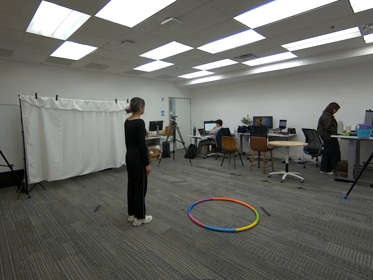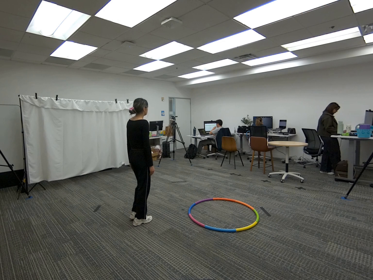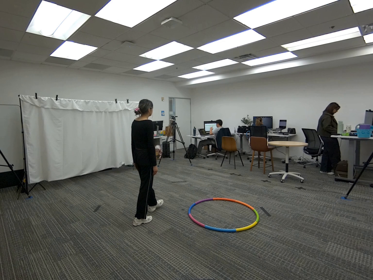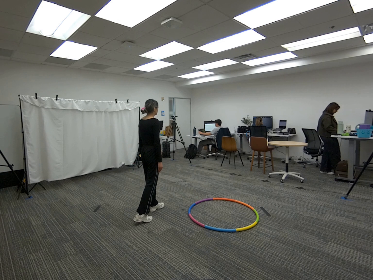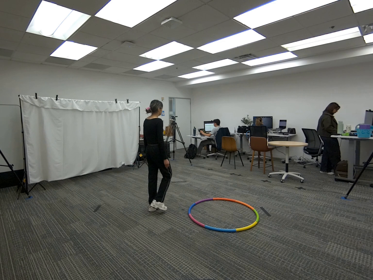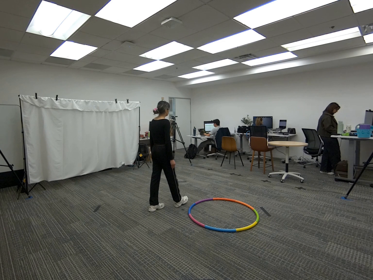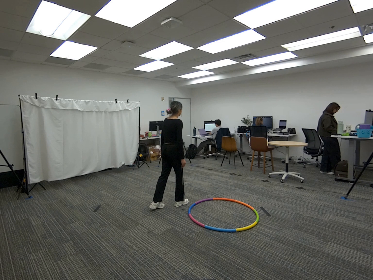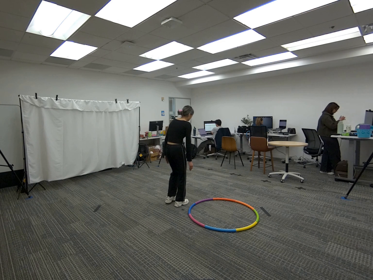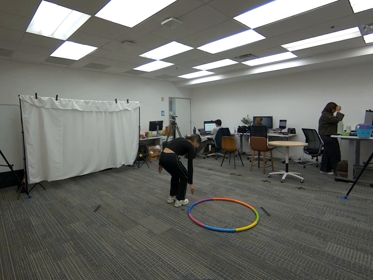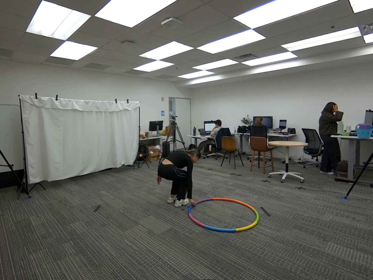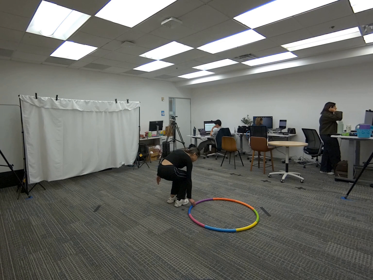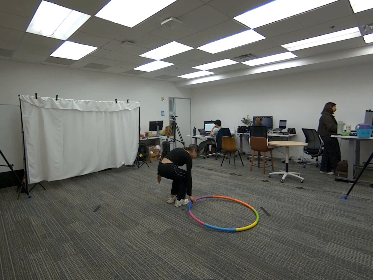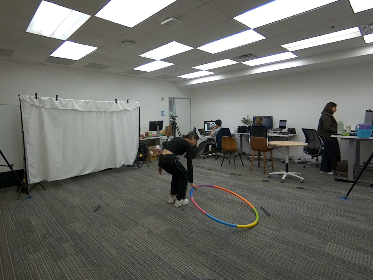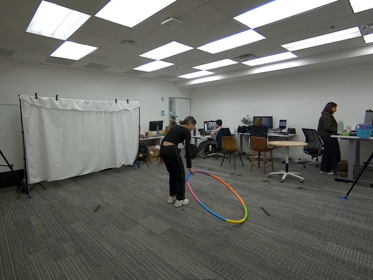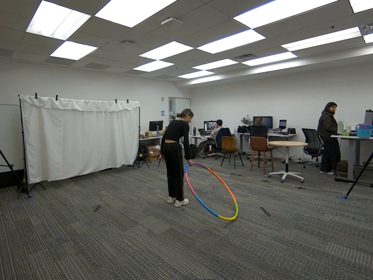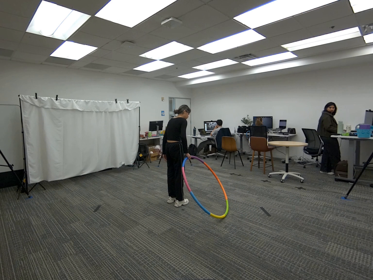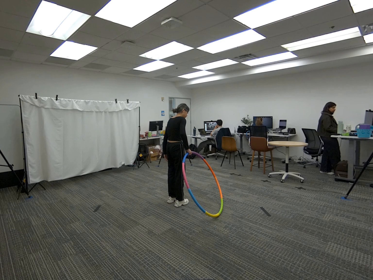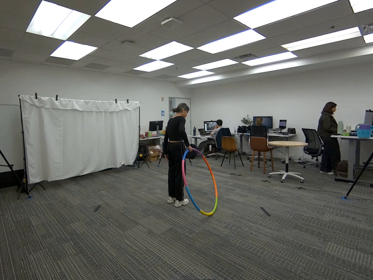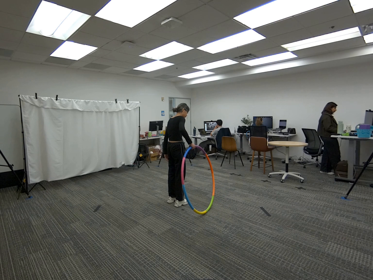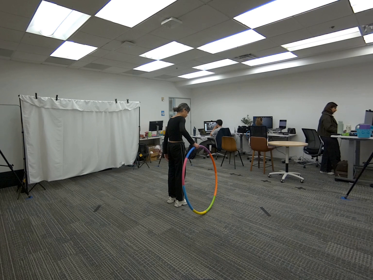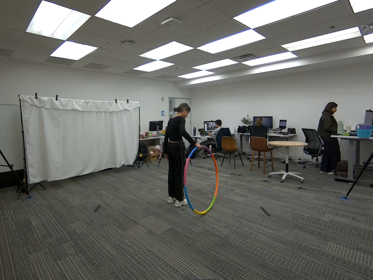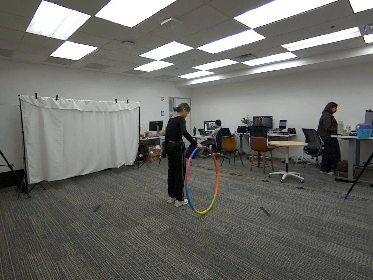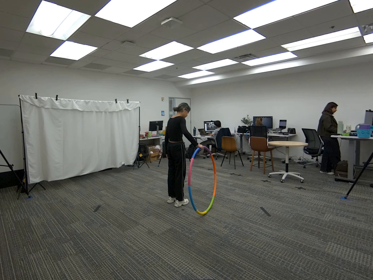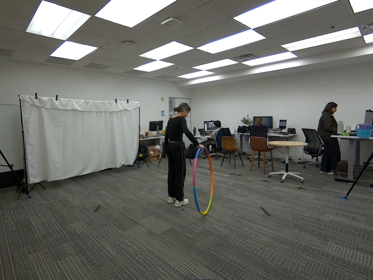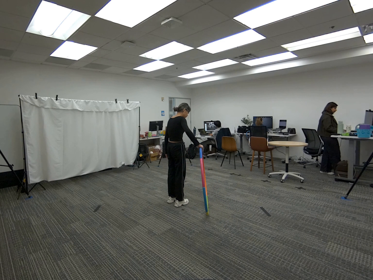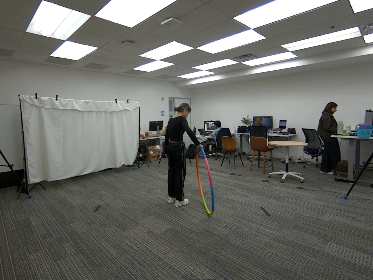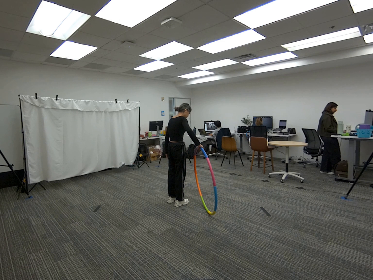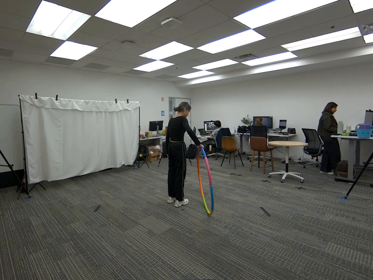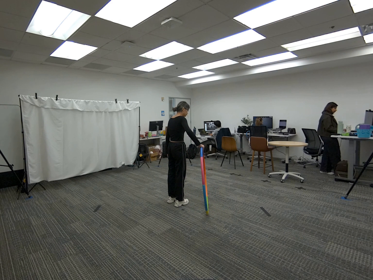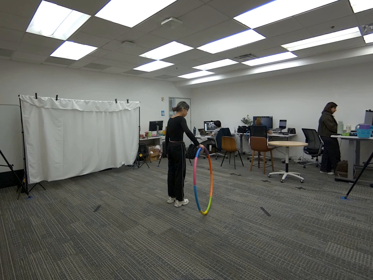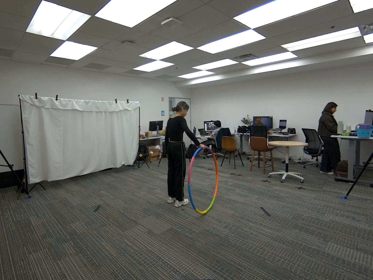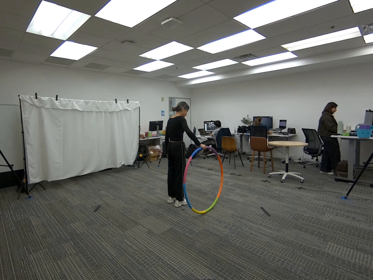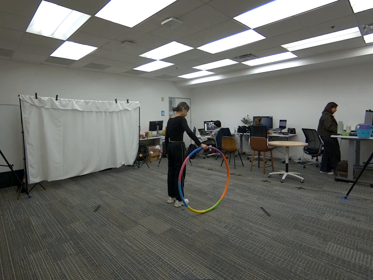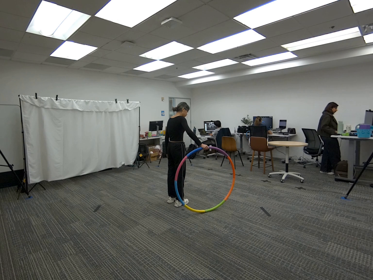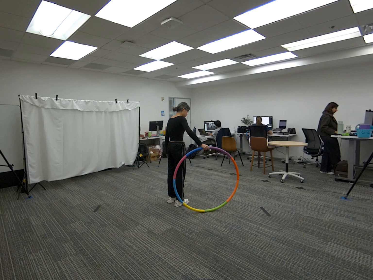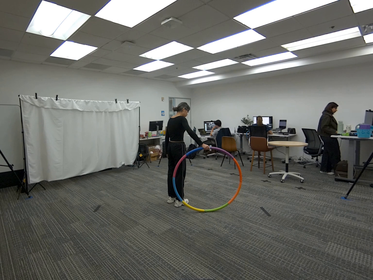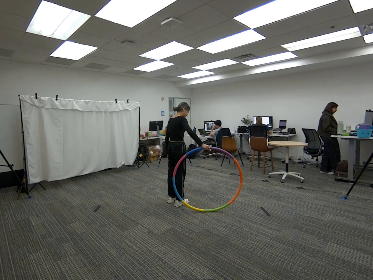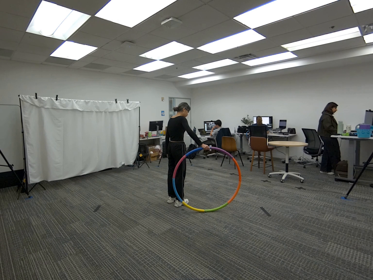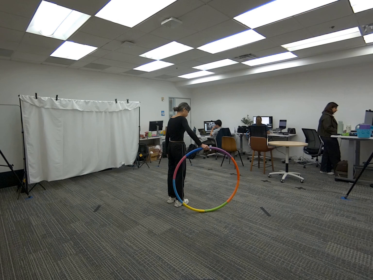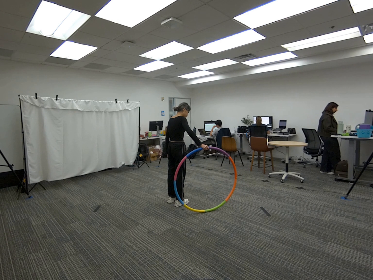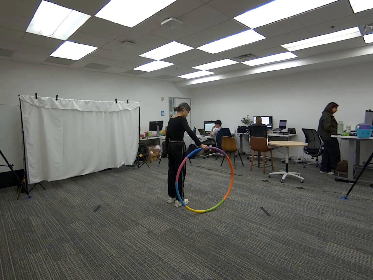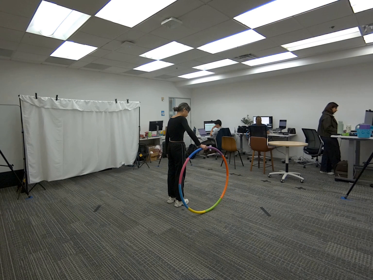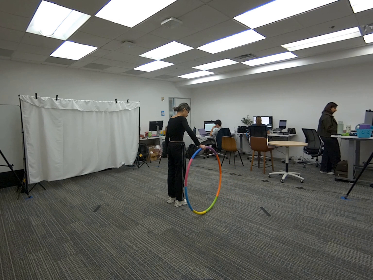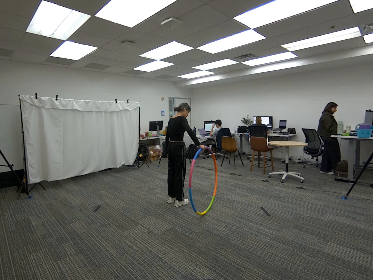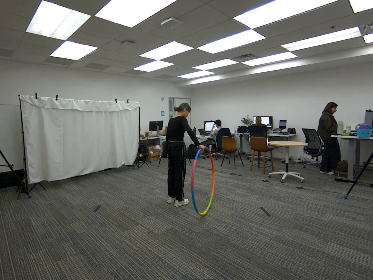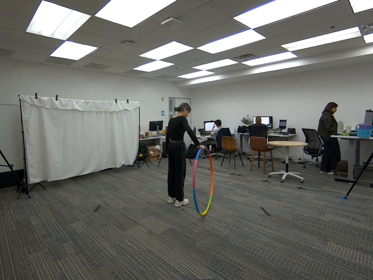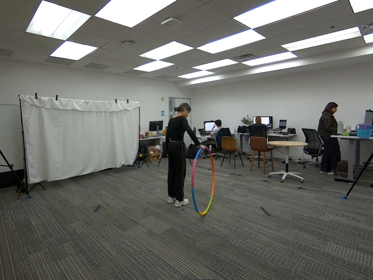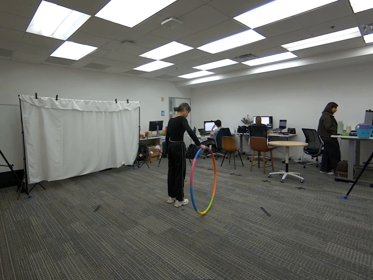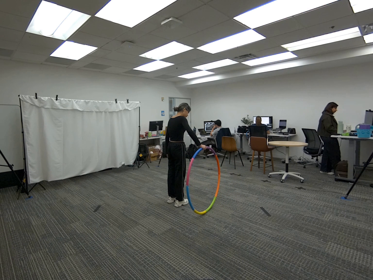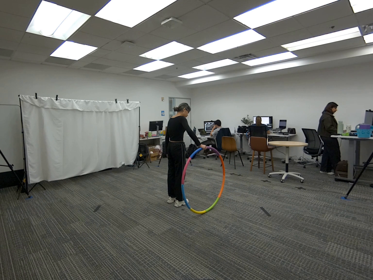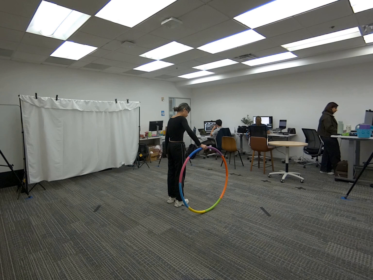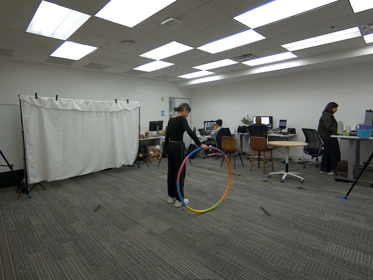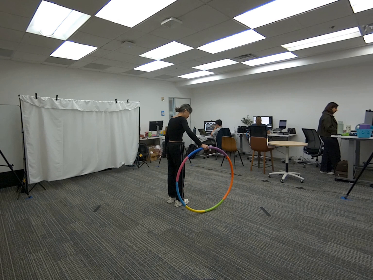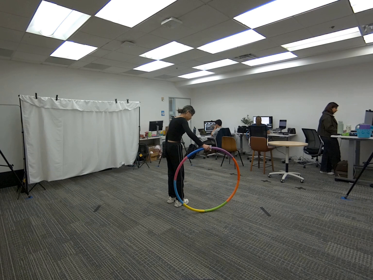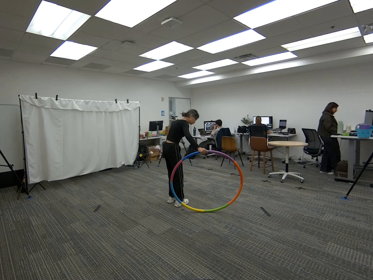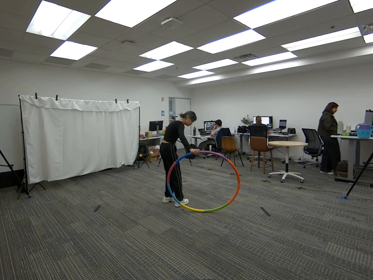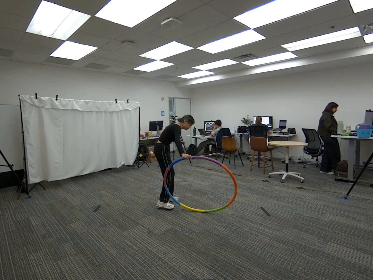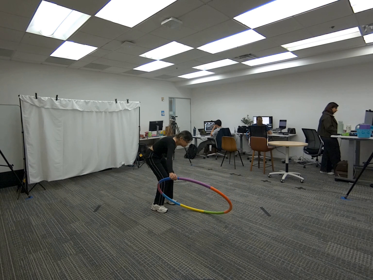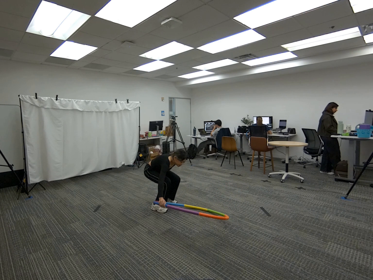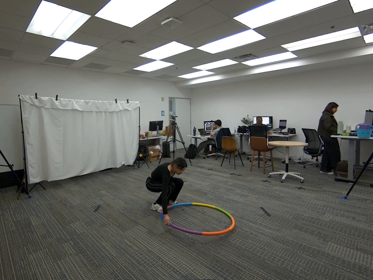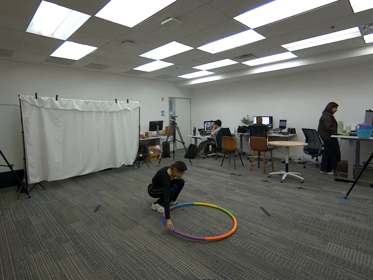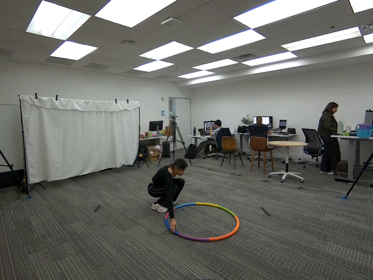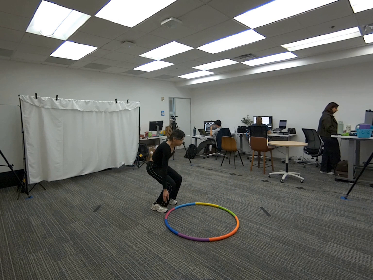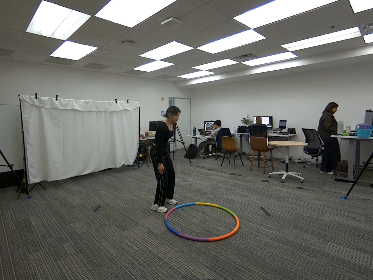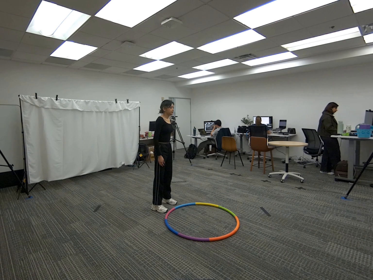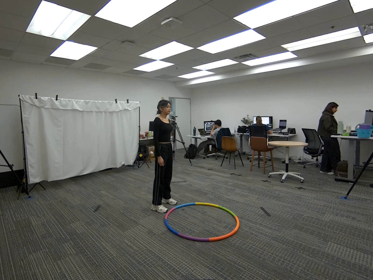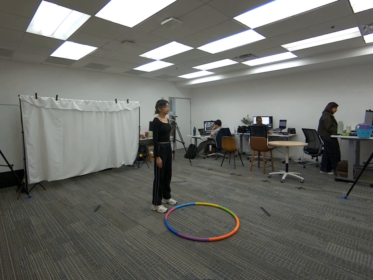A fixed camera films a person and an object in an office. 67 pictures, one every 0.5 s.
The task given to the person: Walk over to the hula hoop and stand the hula hoop vertically and proceed to rotate your hands with the hula hoop while maintaining it touching the floor at all times.
